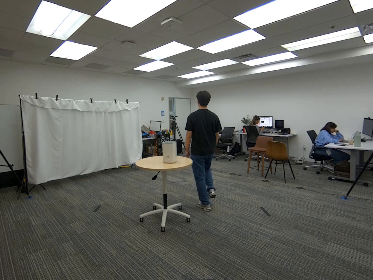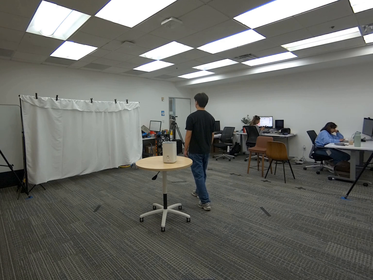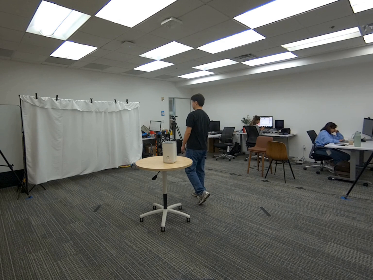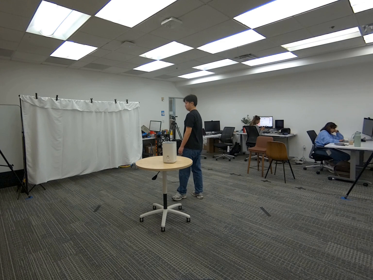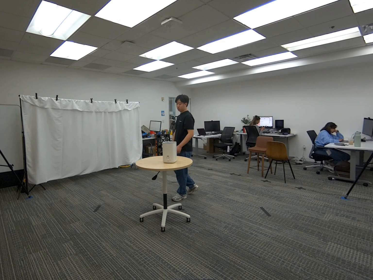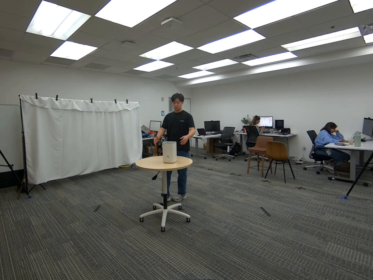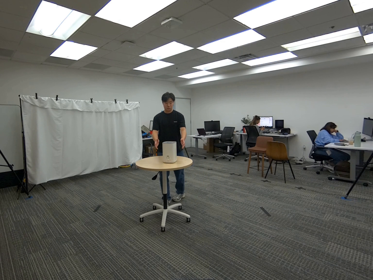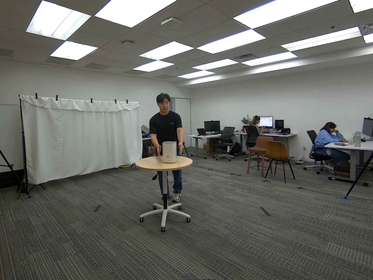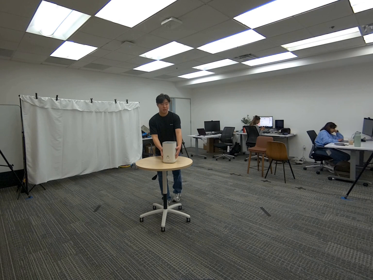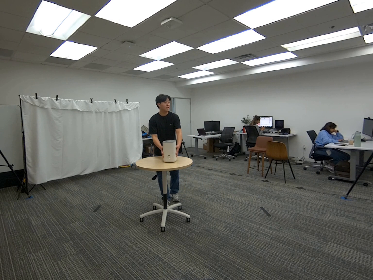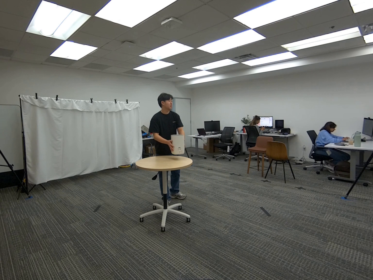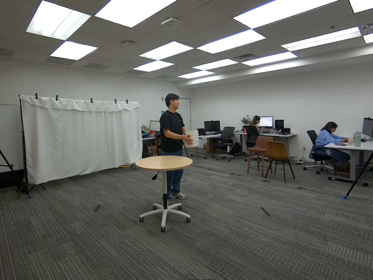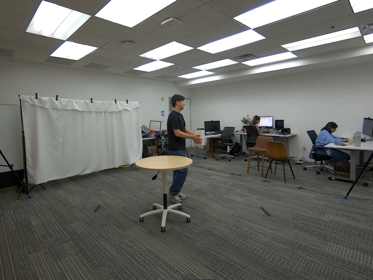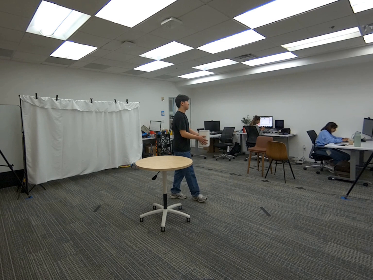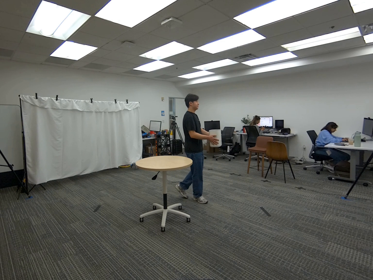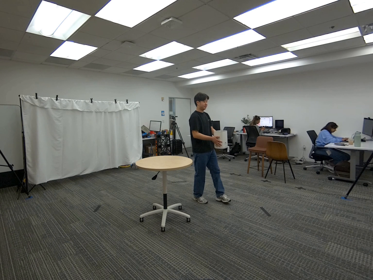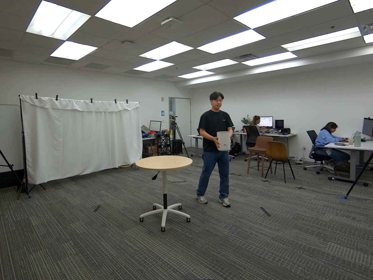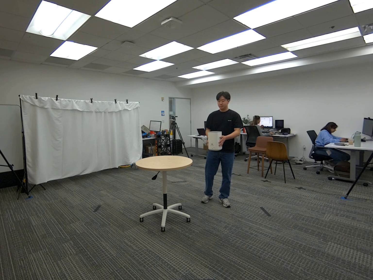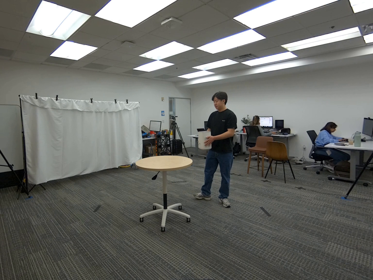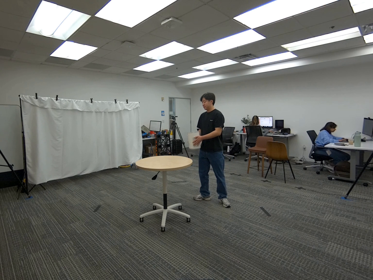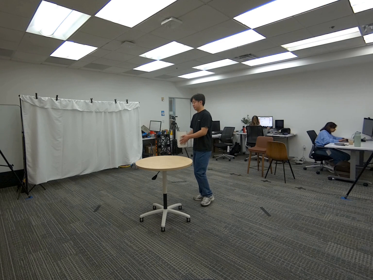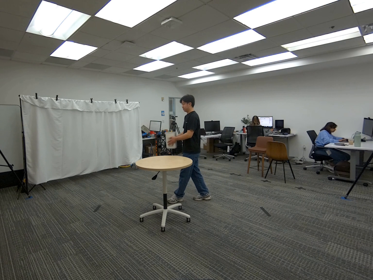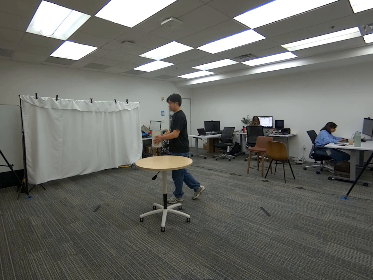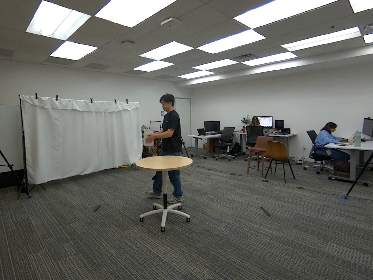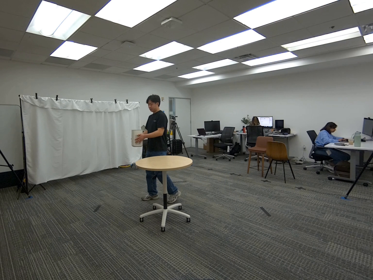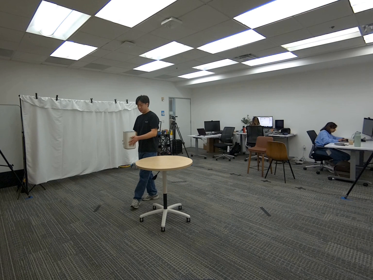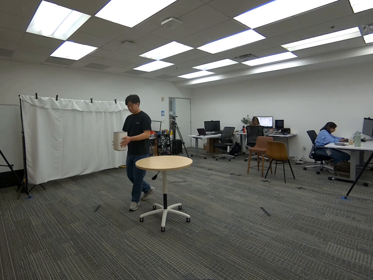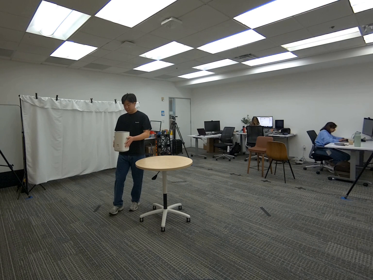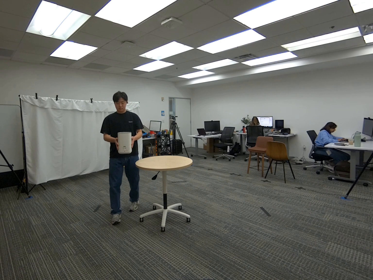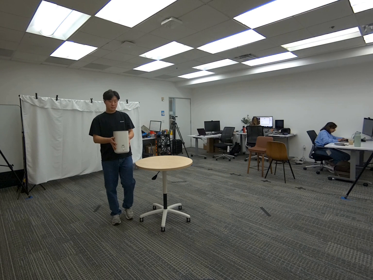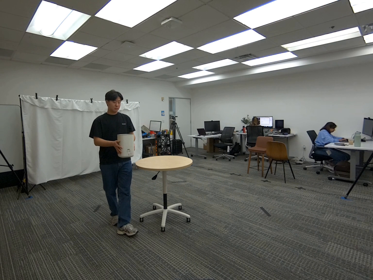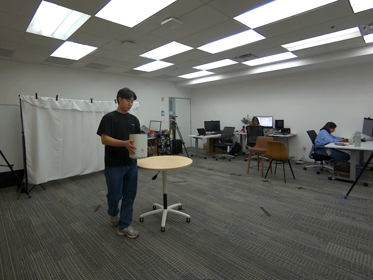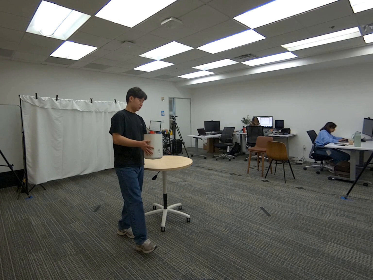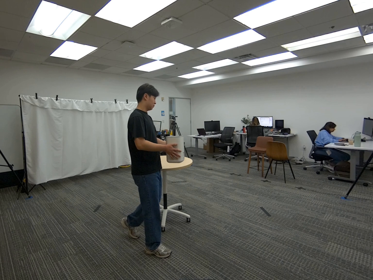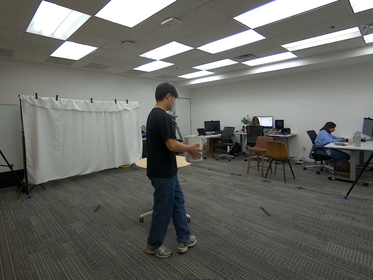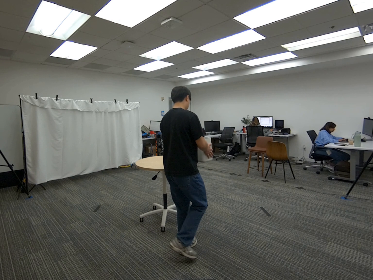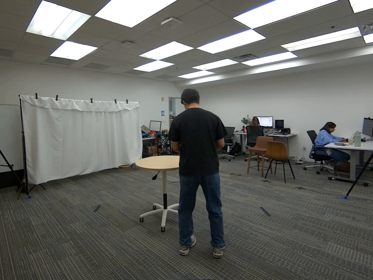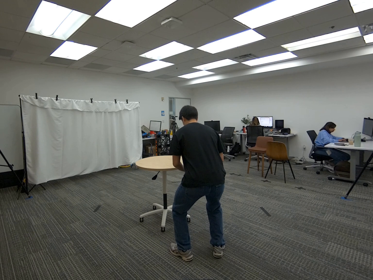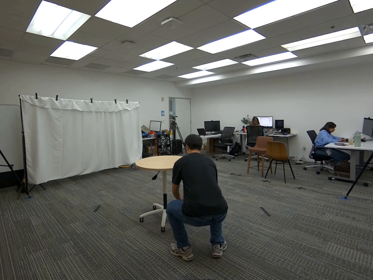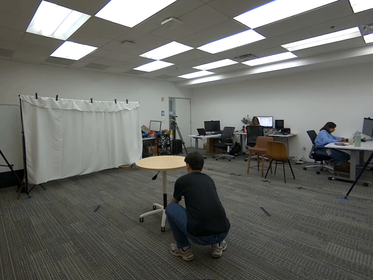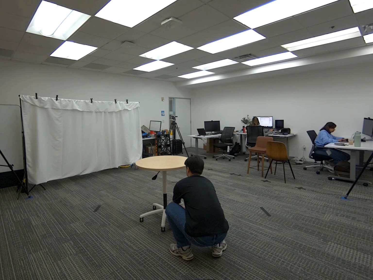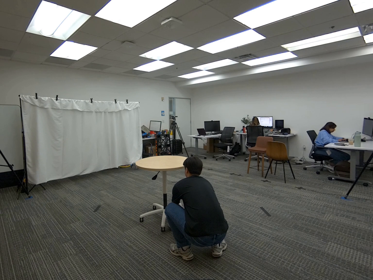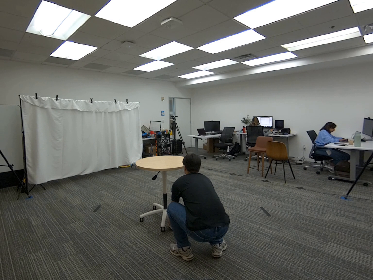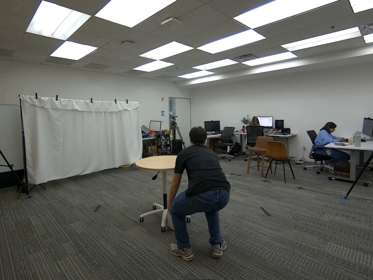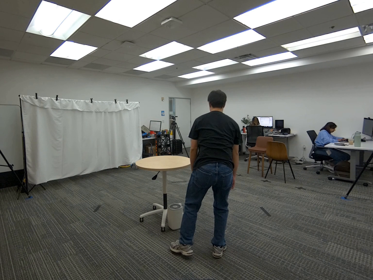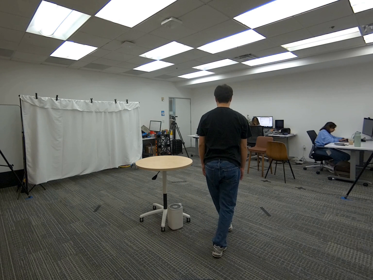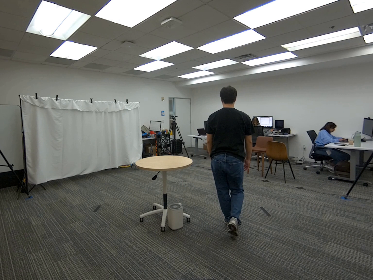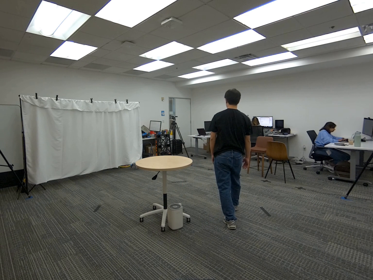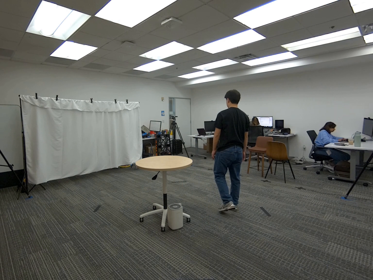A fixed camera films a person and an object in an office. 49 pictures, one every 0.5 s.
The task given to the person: Walk over to the Air Purifier on the round table and pick up the air purifier using both hands and walk within the bounding area, squat down and play underneath round table. Stand up and step away when complete.
